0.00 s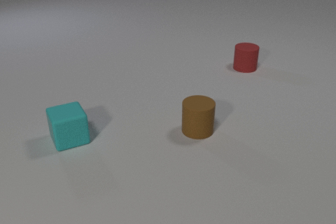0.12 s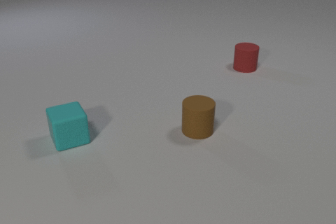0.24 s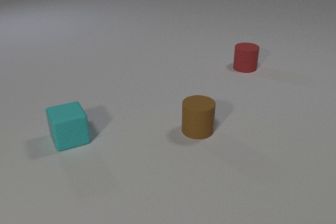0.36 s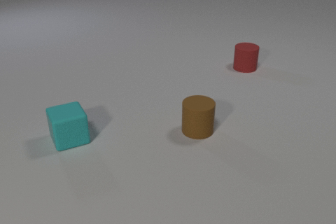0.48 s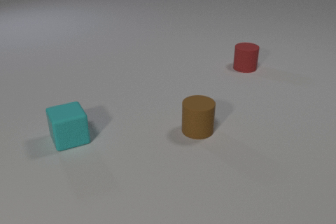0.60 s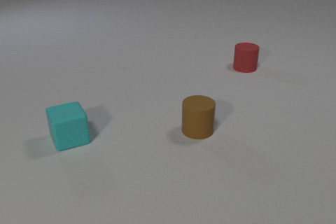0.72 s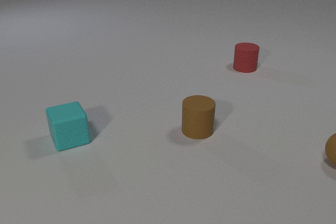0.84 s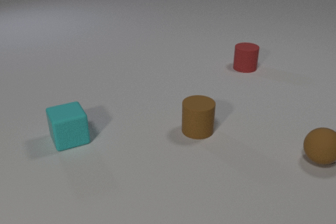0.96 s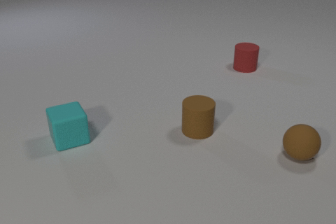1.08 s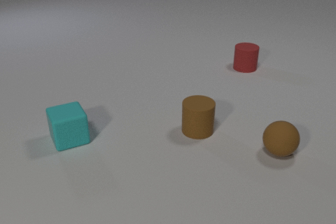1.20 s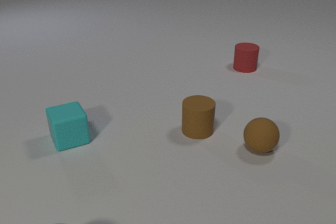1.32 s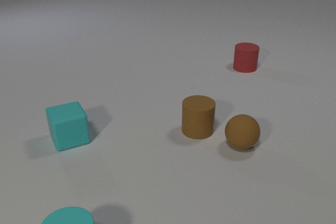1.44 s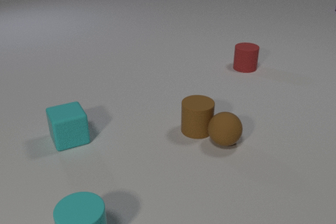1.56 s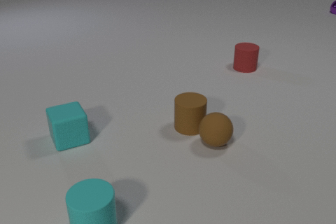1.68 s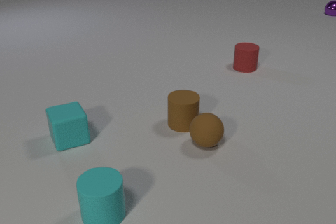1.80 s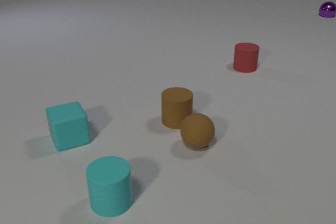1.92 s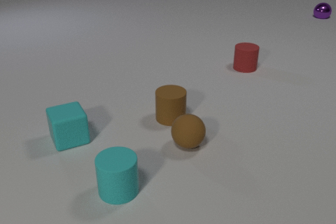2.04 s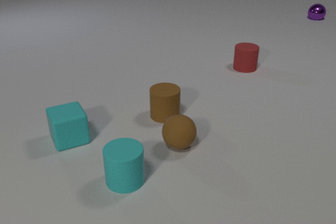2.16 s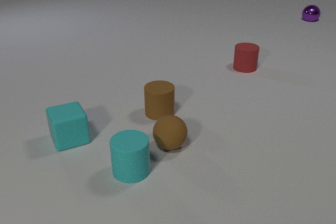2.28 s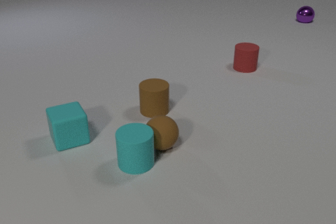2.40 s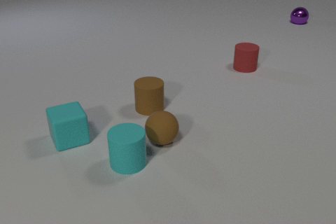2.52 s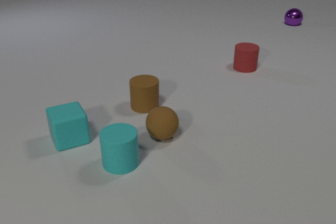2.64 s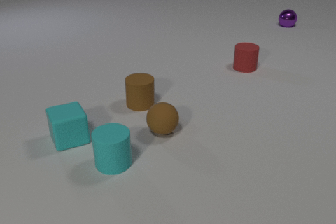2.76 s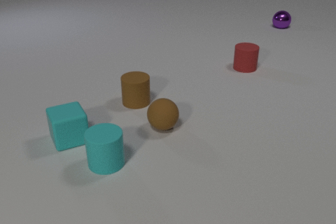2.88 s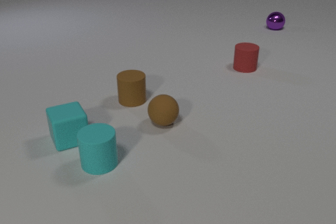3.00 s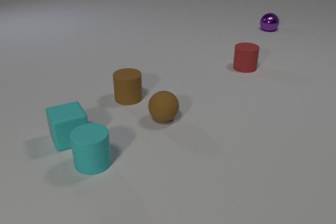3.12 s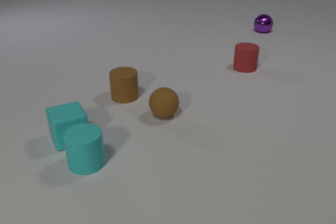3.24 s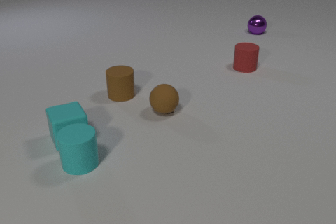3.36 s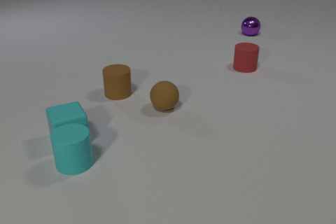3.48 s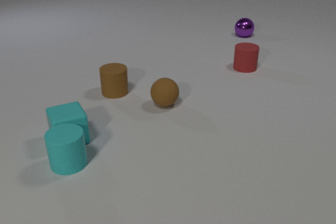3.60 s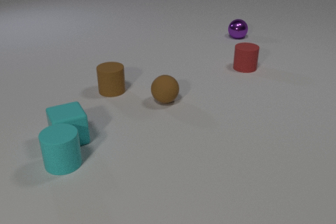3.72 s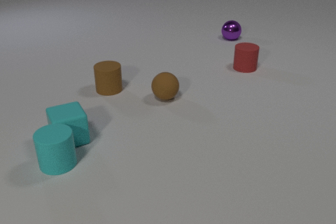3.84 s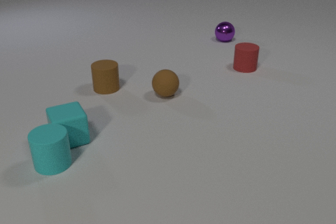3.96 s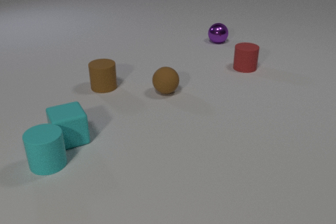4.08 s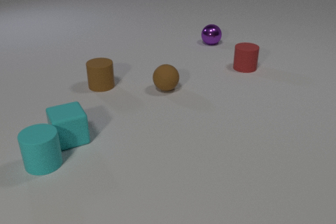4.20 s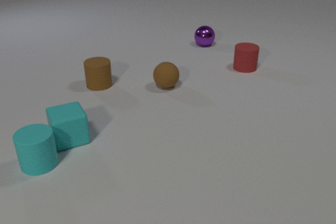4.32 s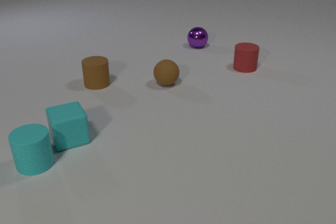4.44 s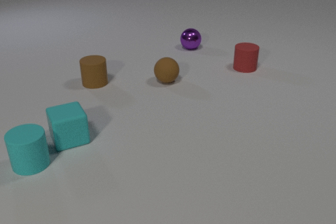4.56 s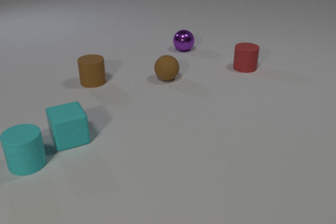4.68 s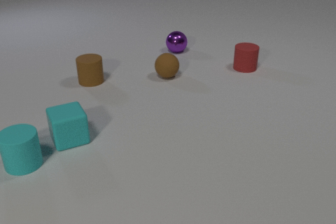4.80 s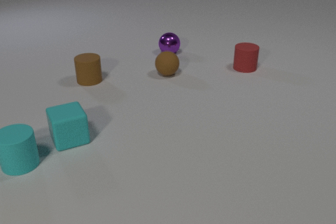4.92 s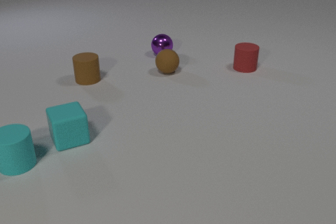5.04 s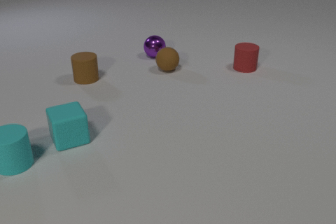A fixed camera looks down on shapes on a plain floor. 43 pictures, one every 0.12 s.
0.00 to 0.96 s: The brown rubber sphere comes in at the right edge, rolls to the left.
0.96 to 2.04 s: The brown rubber sphere rolls to the left. The brown rubber cylinder slides to the left and away from the camera. The cyan rubber cylinder comes in at the bottom edge, slides away from the camera and to the right. The purple metal sphere comes in at the right edge, rolls toward the camera and to the left. The brown rubber sphere and the brown rubber cylinder collide.
2.04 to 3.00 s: The brown rubber sphere rolls away from the camera. The brown rubber cylinder slides to the left and away from the camera. The cyan rubber cylinder slides away from the camera and to the left. The purple metal sphere rolls toward the camera and to the left. The brown rubber sphere and the cyan rubber cylinder collide.
3.00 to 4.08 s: The brown rubber sphere rolls away from the camera. The brown rubber cylinder slides away from the camera and to the left. The cyan rubber cylinder slides to the left. The purple metal sphere rolls to the left and toward the camera.
4.08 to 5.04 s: The brown rubber sphere rolls away from the camera. The brown rubber cylinder slides away from the camera and to the left. The cyan rubber cylinder slides to the left. The purple metal sphere rolls to the left and toward the camera.
Are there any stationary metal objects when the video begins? no.
How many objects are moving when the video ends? 4.
How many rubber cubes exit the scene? 0.
